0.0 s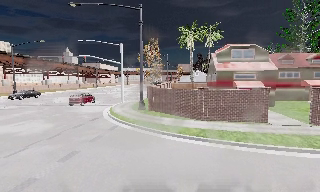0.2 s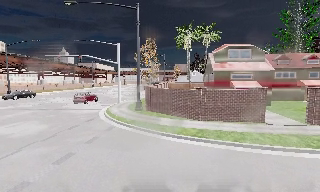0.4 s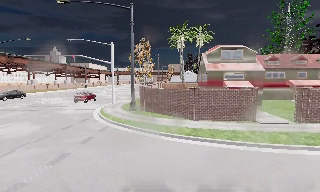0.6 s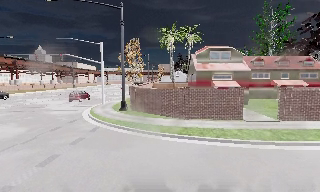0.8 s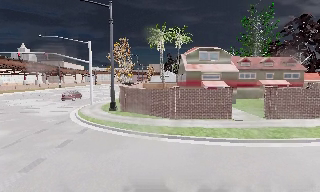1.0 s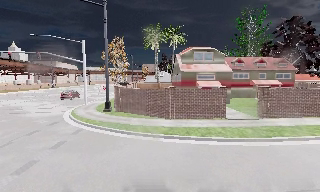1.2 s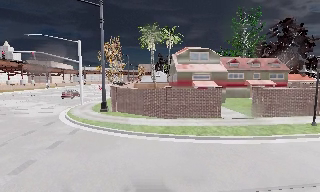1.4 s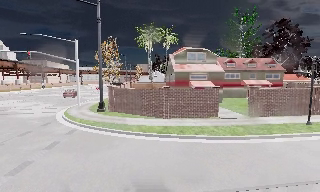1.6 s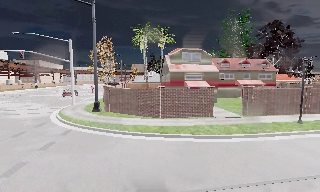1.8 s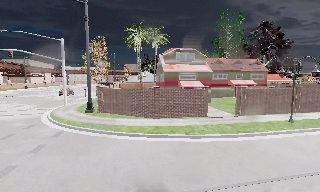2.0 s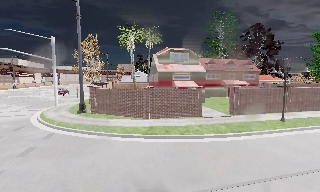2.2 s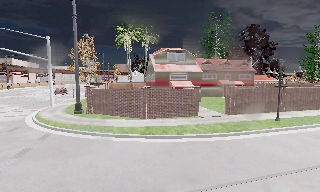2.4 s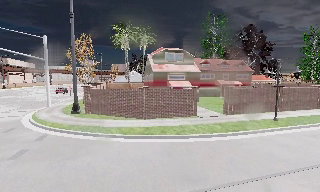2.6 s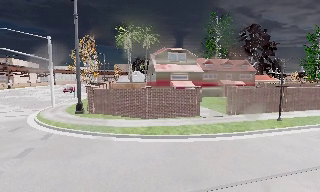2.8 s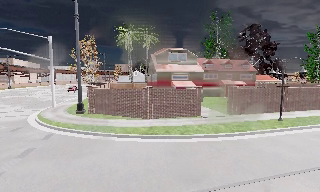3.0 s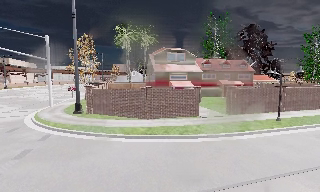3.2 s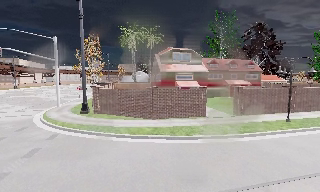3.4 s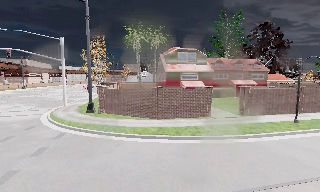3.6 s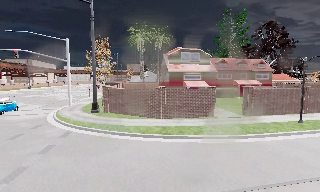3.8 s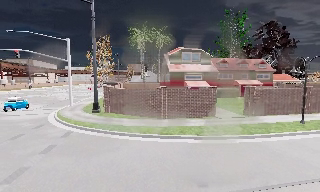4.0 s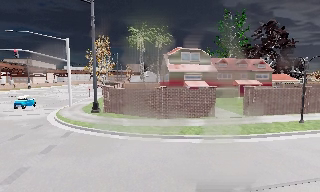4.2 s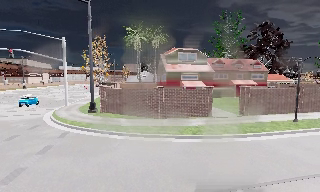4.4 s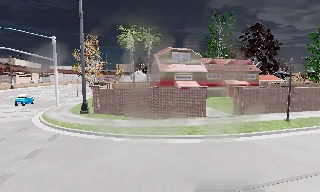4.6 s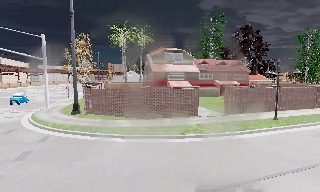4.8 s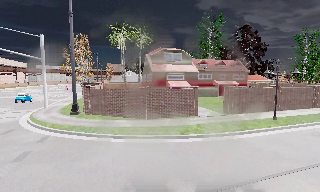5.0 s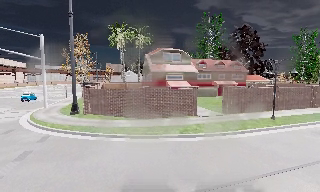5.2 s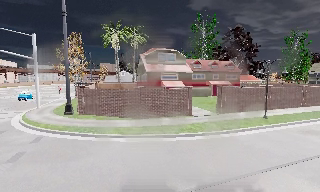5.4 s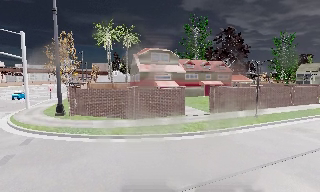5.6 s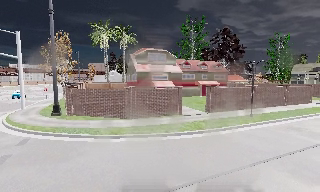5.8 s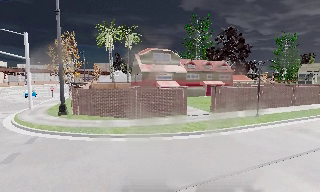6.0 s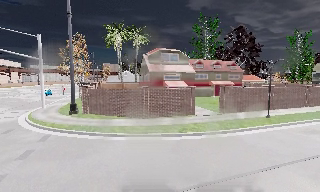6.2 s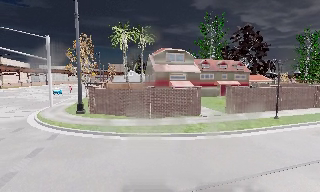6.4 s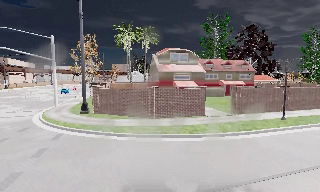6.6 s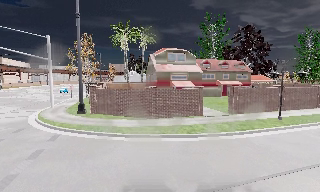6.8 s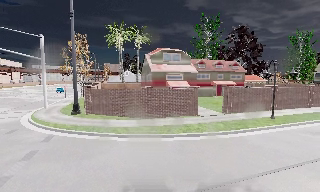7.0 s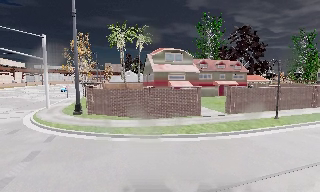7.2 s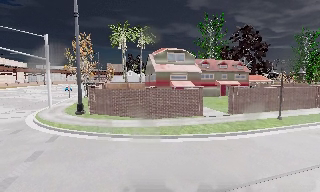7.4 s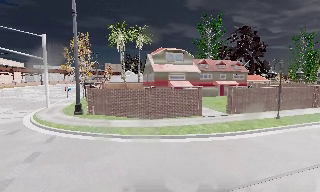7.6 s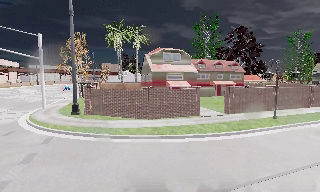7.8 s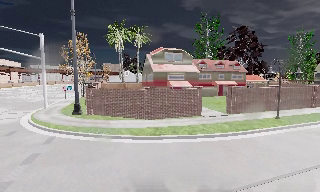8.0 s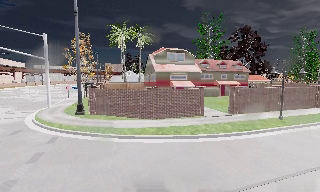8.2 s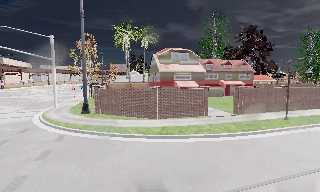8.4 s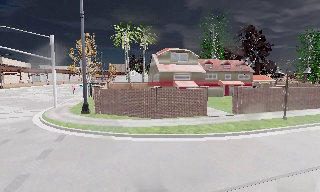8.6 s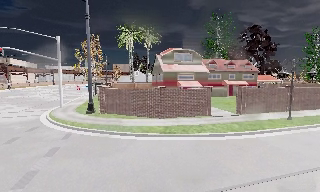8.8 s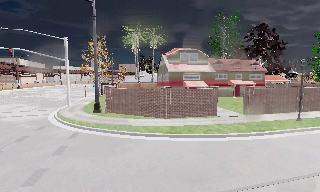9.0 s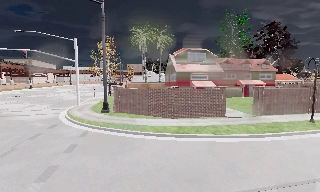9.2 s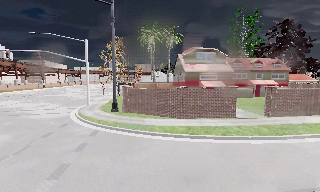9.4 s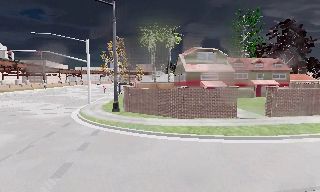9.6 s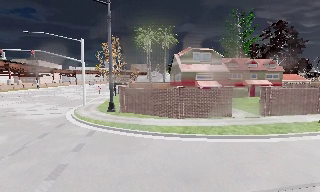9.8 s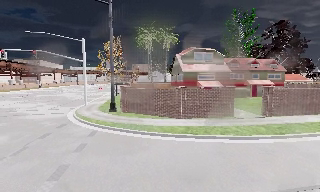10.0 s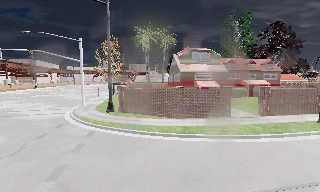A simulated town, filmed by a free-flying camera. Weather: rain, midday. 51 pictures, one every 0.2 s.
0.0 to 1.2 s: The camera swings to its right by about 15 degrees, and the scene slides to the left.
1.2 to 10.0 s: The camera travels to its left, about 2 m, so close, fixed things drift to the right.
The film runs forward here.
